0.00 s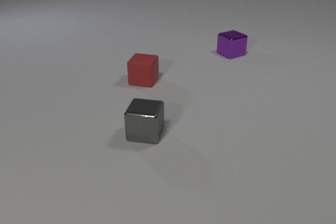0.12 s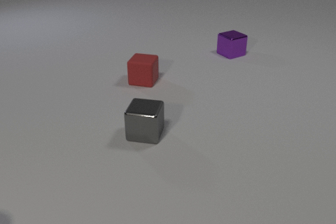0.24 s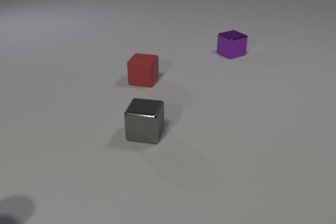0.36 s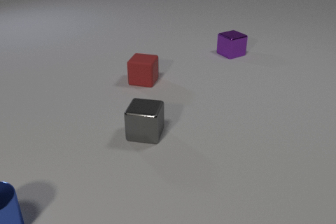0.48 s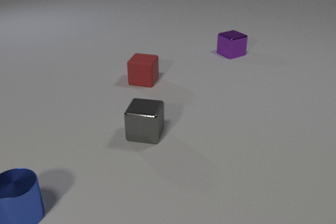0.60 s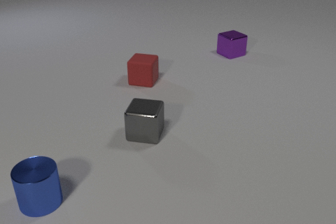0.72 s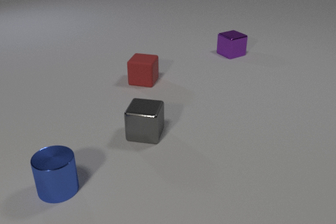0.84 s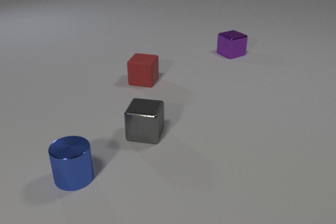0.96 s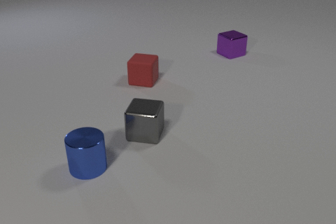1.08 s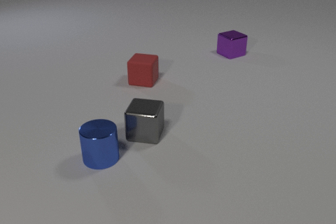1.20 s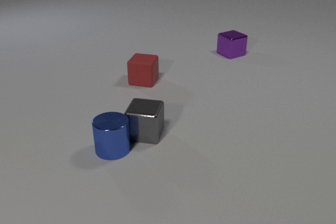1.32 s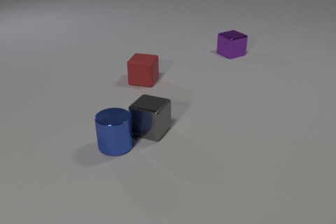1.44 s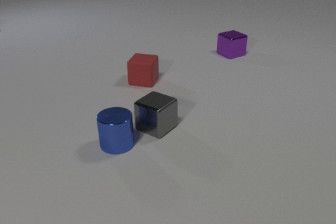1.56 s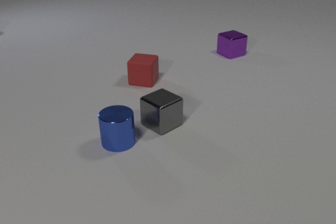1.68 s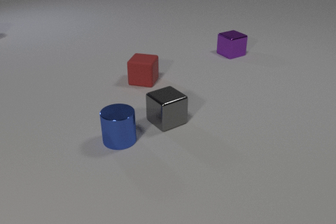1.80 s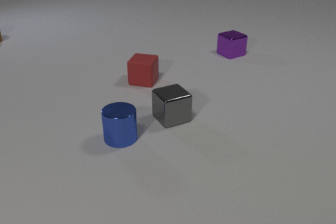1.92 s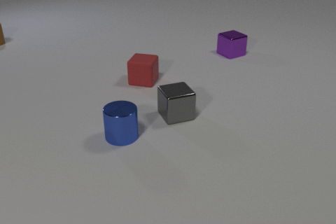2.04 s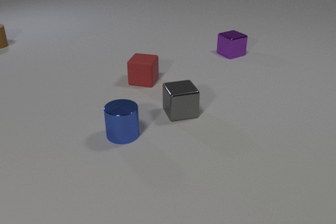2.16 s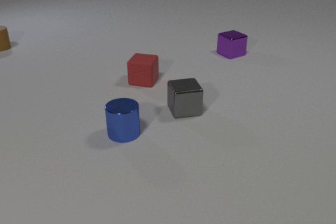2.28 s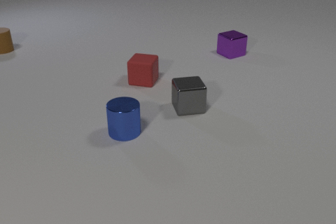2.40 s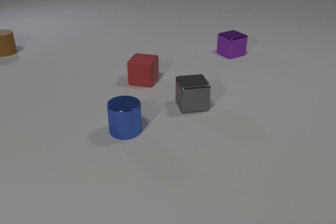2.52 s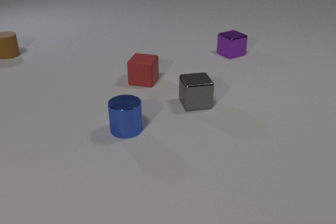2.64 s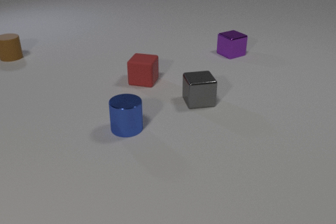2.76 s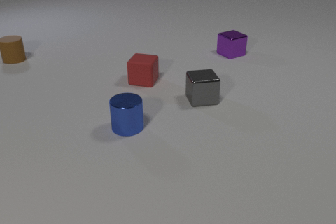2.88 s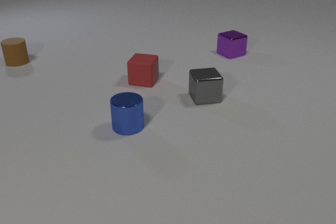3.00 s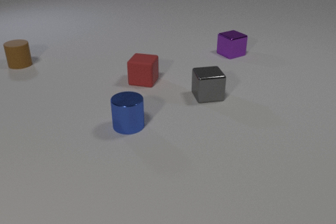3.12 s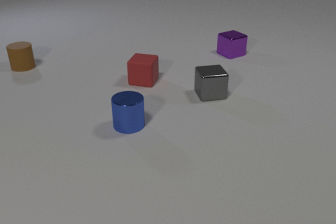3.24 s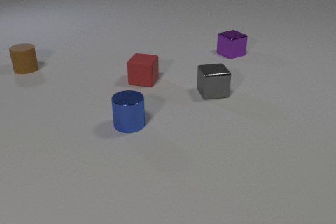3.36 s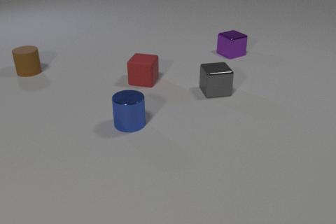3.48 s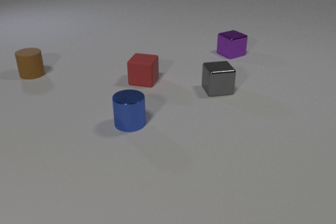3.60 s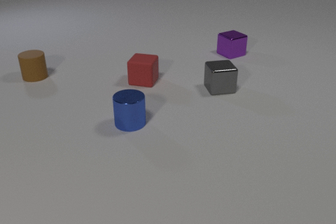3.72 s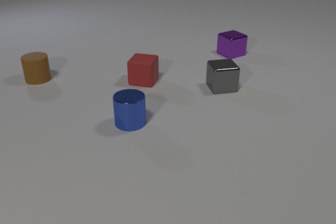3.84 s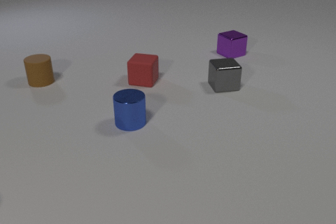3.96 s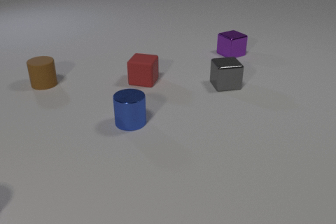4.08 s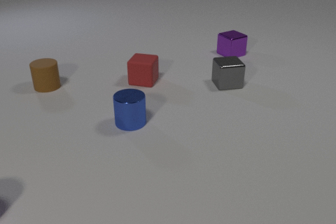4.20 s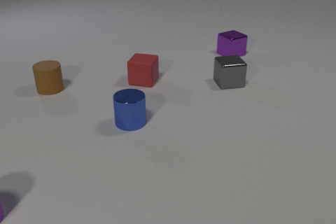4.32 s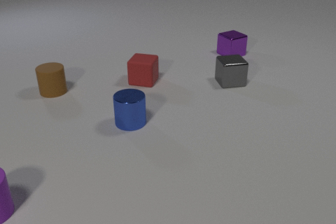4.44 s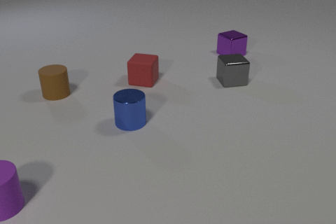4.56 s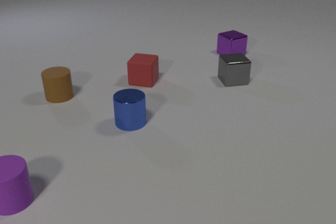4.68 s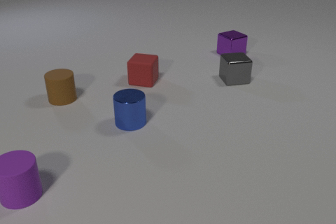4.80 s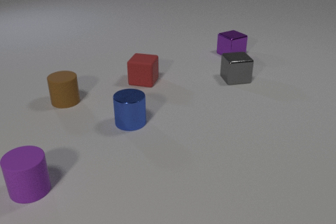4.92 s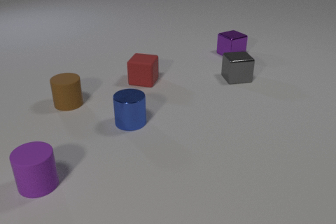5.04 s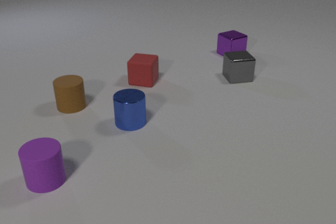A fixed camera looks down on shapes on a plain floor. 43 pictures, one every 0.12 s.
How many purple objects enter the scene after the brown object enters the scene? 1.
What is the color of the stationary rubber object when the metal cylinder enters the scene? red.
How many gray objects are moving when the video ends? 1.
0.00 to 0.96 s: The blue metal cylinder comes in at the left edge, slides to the right and away from the camera.
0.96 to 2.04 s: The blue metal cylinder slides away from the camera and to the right. The gray metal cube slides away from the camera and to the right, spins so that its near face slides to the left, clockwise seen from above. The brown rubber cylinder comes in at the left edge, slides toward the camera. The blue metal cylinder and the gray metal cube collide.
2.04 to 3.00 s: The blue metal cylinder slides away from the camera. The gray metal cube slides away from the camera and to the right. The brown rubber cylinder slides toward the camera.
3.00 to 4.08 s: The blue metal cylinder moves, and ends about where it began. The gray metal cube slides away from the camera and to the right. The brown rubber cylinder slides toward the camera.
4.08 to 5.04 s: The gray metal cube slides away from the camera and to the right. The purple rubber cylinder comes in at the left edge, slides to the right and away from the camera. The brown rubber cylinder slides toward the camera and to the right.
